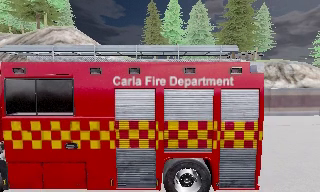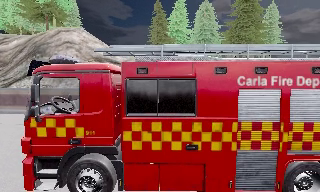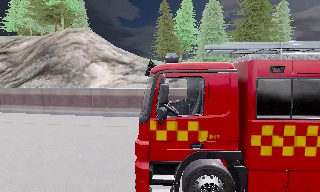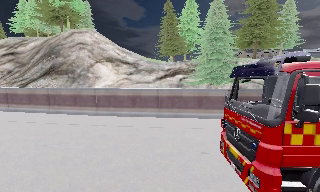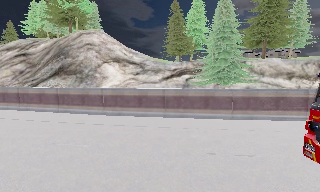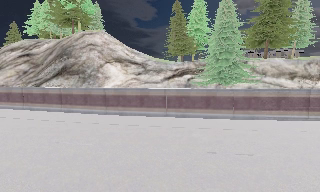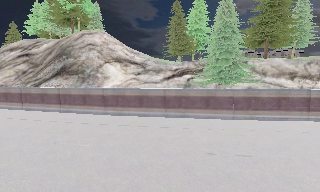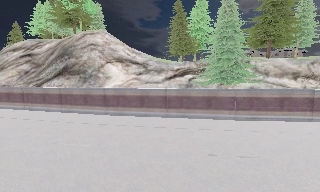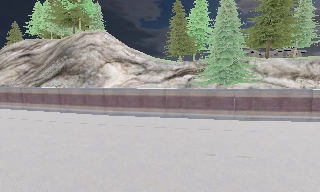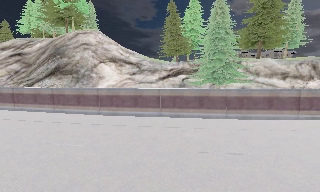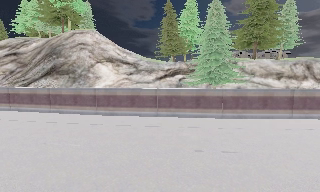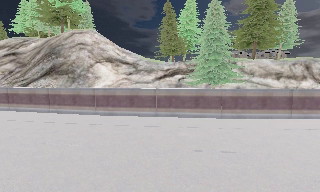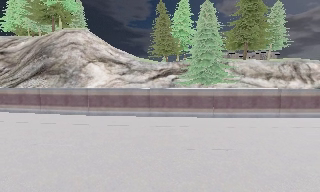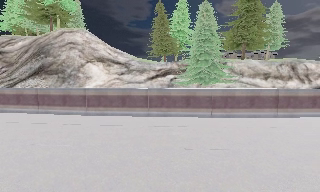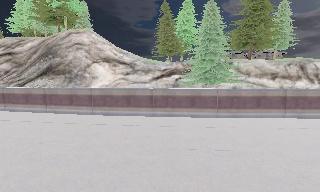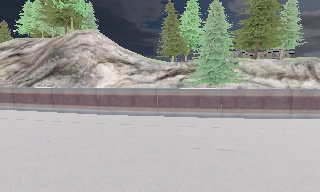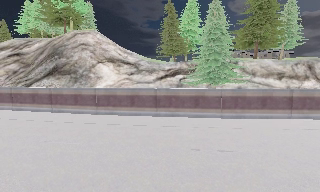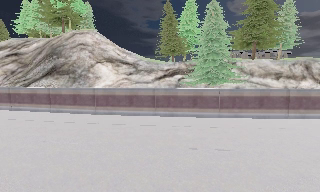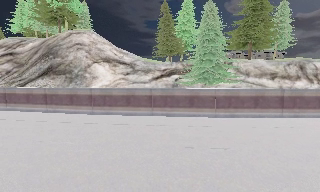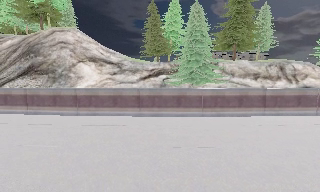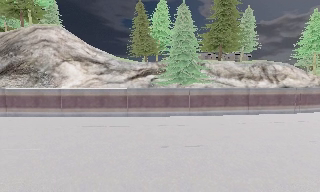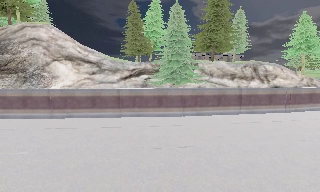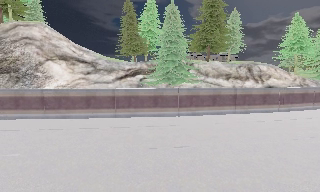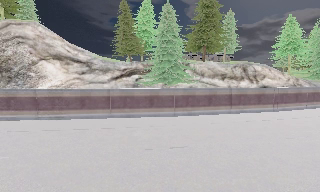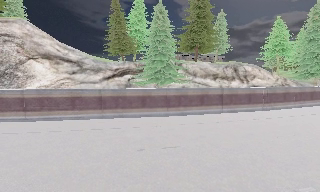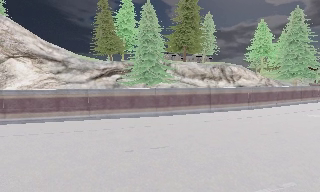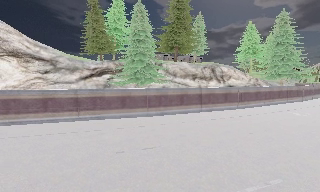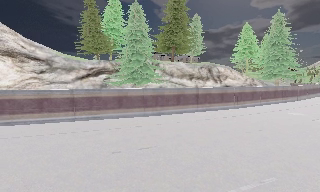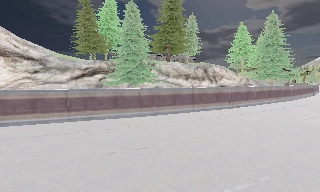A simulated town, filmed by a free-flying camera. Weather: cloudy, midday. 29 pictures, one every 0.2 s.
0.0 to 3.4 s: The camera travels to its right, about 0.5 m.
3.4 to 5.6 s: The scene slides to the left, as the camera pans about 25 degrees to its right.
The film runs backward here.
